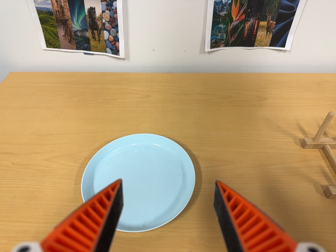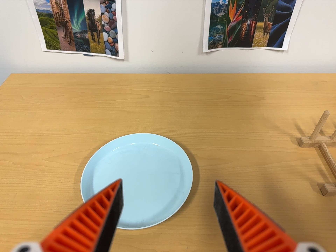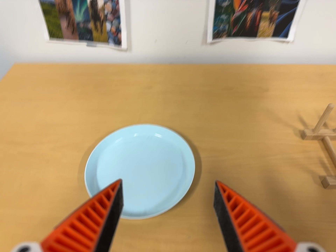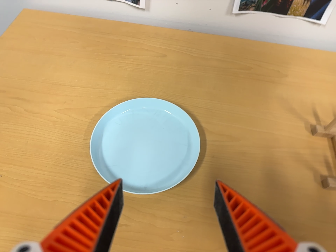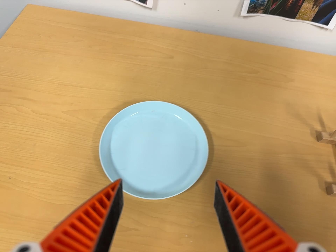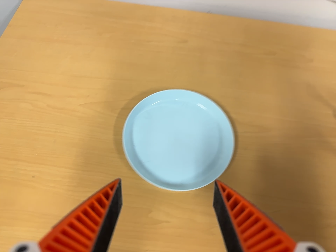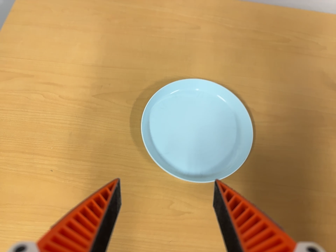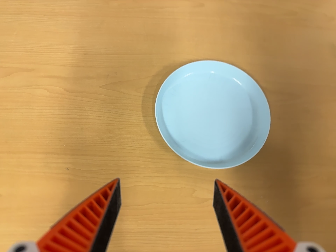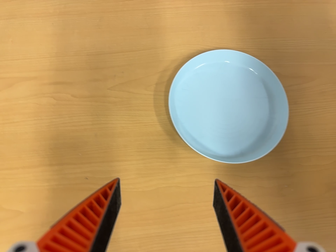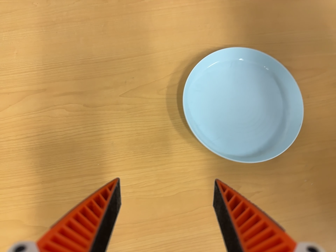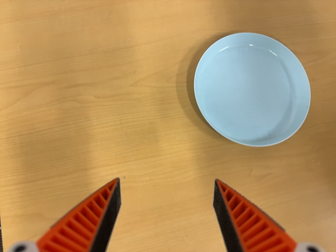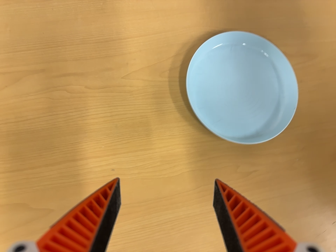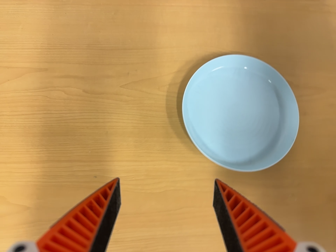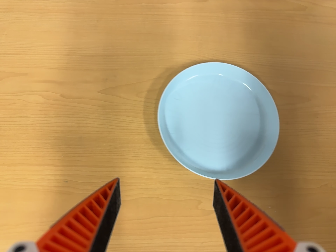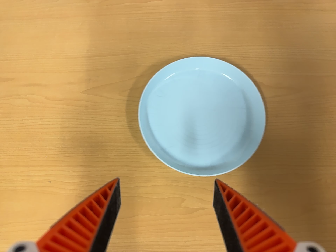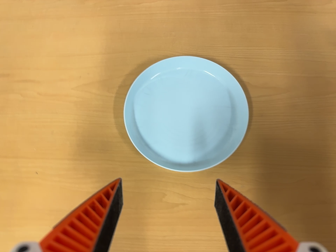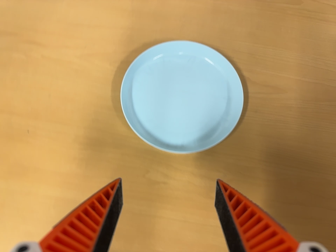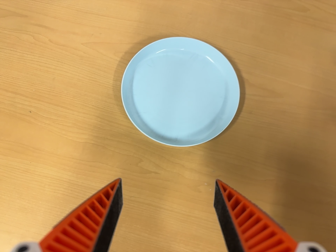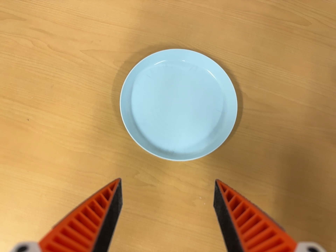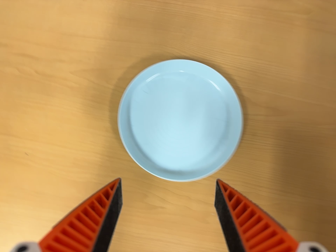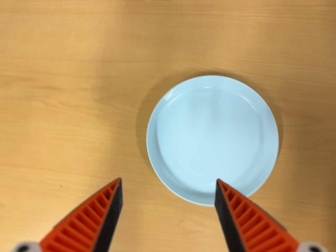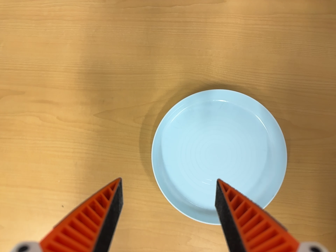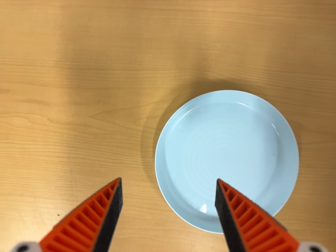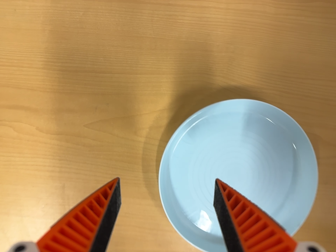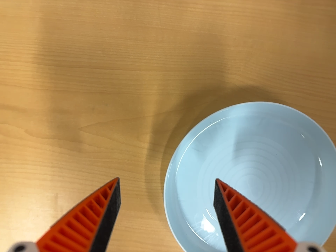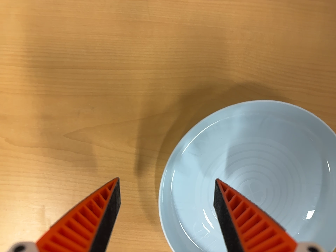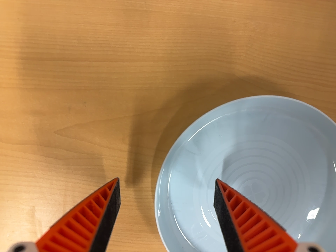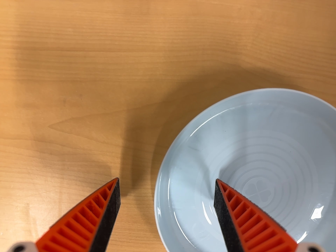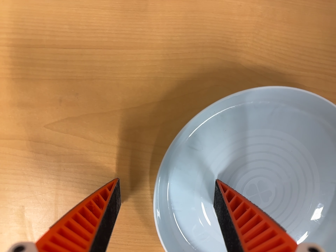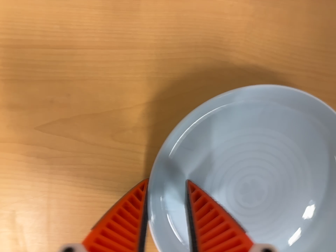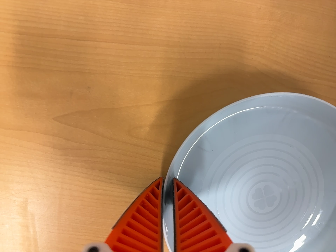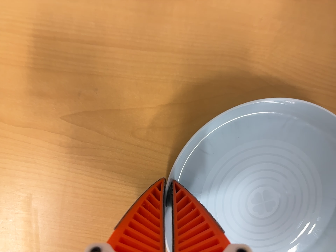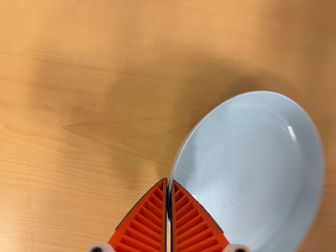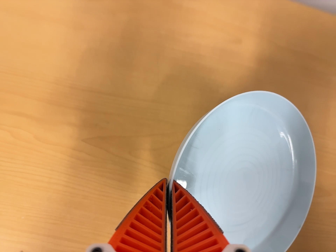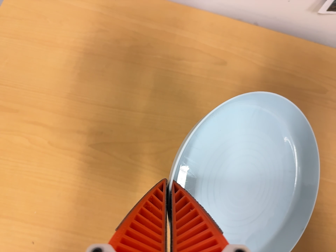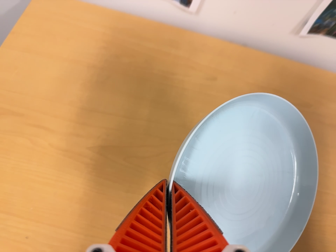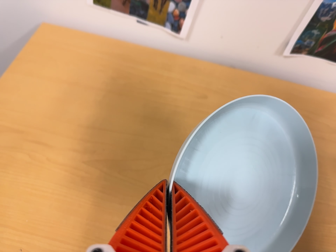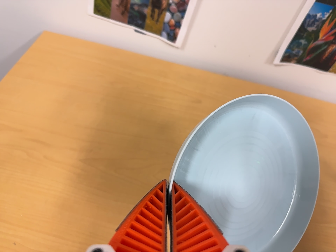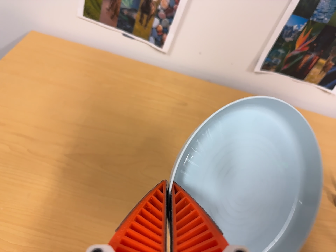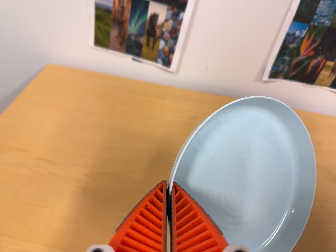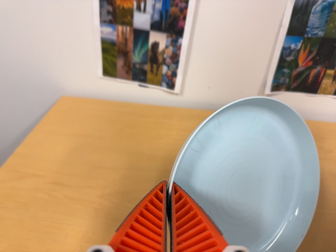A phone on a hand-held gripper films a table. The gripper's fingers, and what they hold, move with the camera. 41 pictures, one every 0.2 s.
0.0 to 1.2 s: The camera travels to its left and toward the top of its view, about 14 cm, so close, fixed things drift to the right. Its aim tips toward the bottom of its view by about 20 degrees.
1.2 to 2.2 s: The camera travels to its left, about 14 cm. Its aim tips toward the bottom of its view by about 15 degrees. It rolls about its line of sight by about 15 degrees, and the scene rotates counterclockwise.
2.2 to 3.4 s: The camera pans to its left by about 10 degrees. It travels to its right, about 20 cm. It rolls about its line of sight by about 25 degrees, and the scene rotates clockwise.
3.4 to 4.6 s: The camera travels toward the top of its view and forward, about 28 cm. Its aim tips toward the bottom of its view by about 20 degrees. It rolls about its line of sight by about 10 degrees, and the scene rotates counterclockwise.
4.6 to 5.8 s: The camera travels forward, about 9 cm, so what stands in front looms larger.
5.8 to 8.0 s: The camera travels backward and toward the bottom of its view, about 36 cm. Its aim tips toward the top of its view by about 60 degrees.
The film runs forward here.
